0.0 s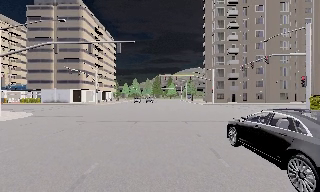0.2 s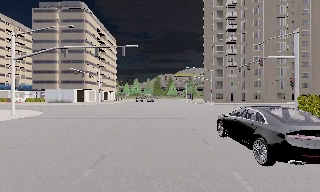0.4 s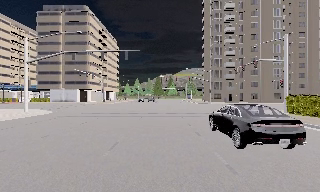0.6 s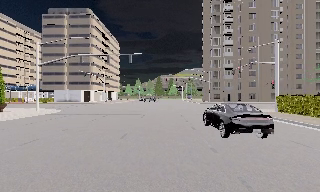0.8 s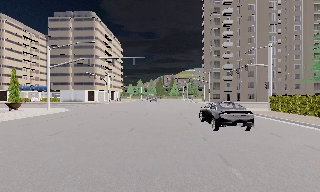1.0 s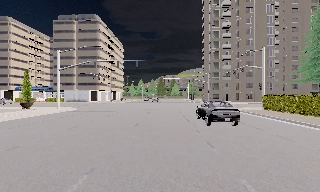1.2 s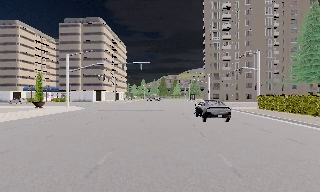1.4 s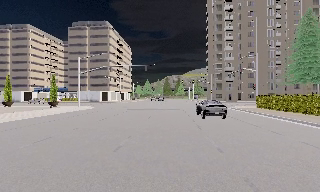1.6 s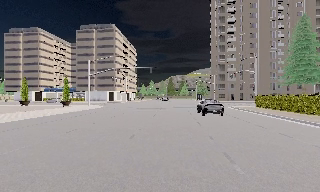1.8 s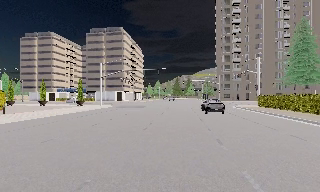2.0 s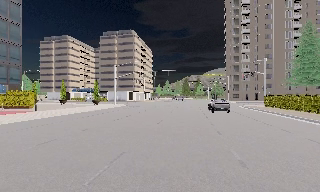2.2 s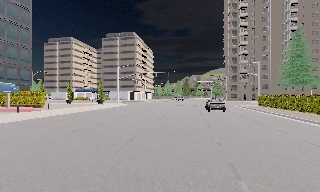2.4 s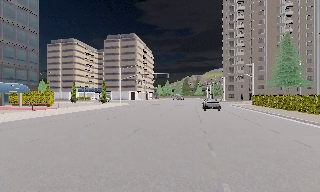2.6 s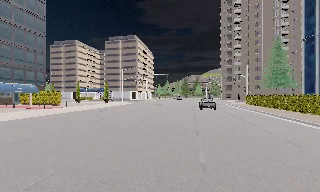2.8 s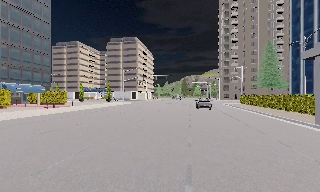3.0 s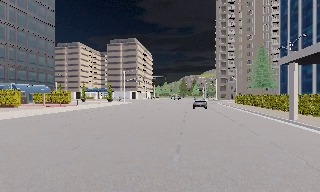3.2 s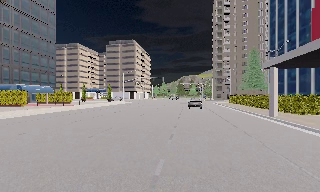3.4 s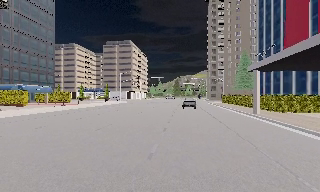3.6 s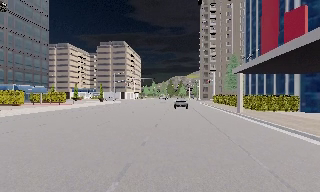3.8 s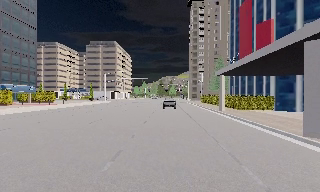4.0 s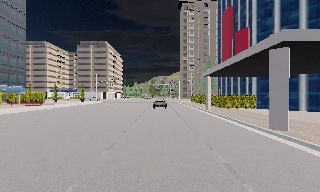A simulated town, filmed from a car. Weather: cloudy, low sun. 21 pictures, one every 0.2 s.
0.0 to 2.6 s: The camera swings to its left by about 10 degrees, and the scene slides to the right. It travels backward, about 20 m, so what stands in front gets smaller.
2.6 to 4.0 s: The scene slides to the left, as the camera pans about 10 degrees to its right. It travels backward, about 10 m, so what stands in front gets smaller. It loses speed.
The film runs backward here.
